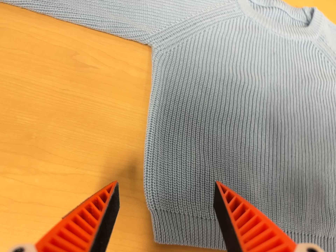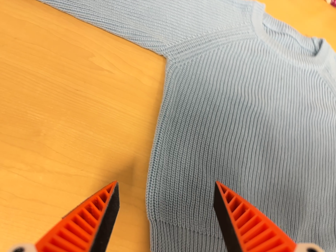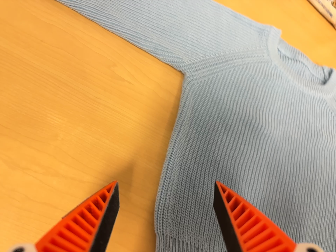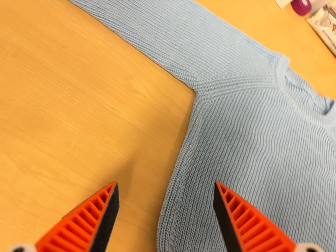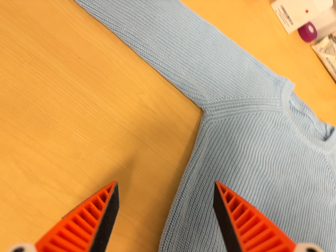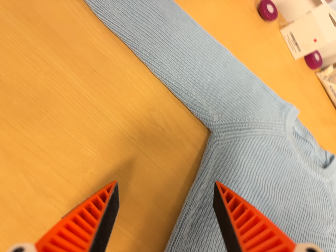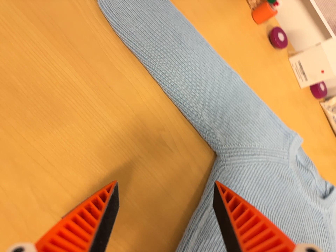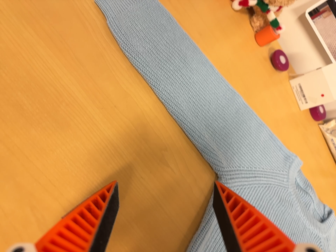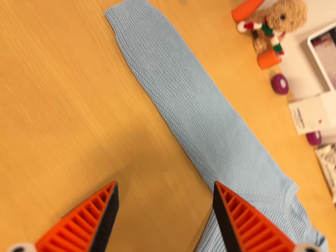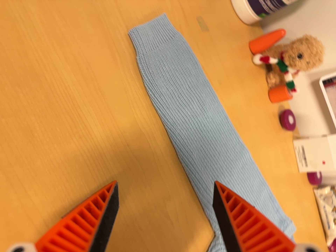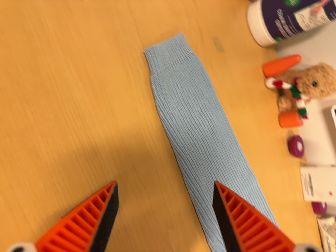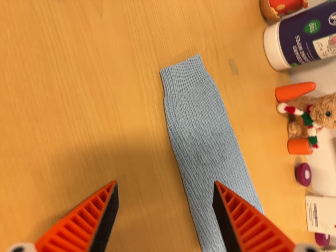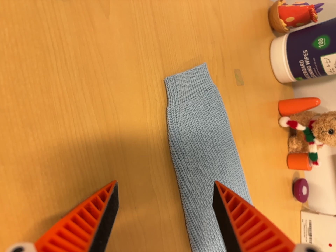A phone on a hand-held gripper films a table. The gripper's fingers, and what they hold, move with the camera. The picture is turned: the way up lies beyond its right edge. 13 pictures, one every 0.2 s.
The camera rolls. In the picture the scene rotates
clockwise.
The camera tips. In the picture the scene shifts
downward.
0.0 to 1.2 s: The camera travels to its left and toward the top of its view, about 14 cm. Its aim tips toward the top of its view by about 10 degrees, and the scene shifts downward. It rolls about its line of sight by about 35 degrees, and the scene rotates clockwise.
1.2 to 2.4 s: The camera travels toward the top of its view, to its left and forward, about 12 cm, so close, fixed things drift downward. Its aim tips toward the top of its view by about 10 degrees, and the scene shifts downward. It rolls about its line of sight by about 25 degrees, and the scene rotates clockwise.
The film runs forward here.
